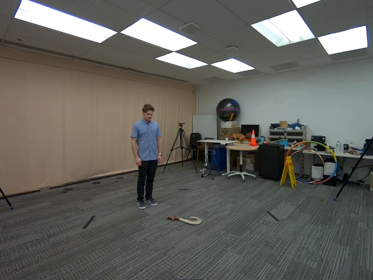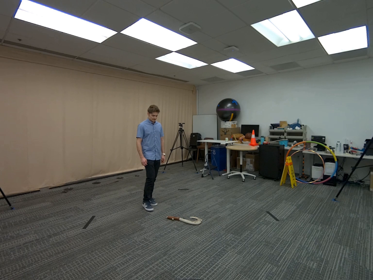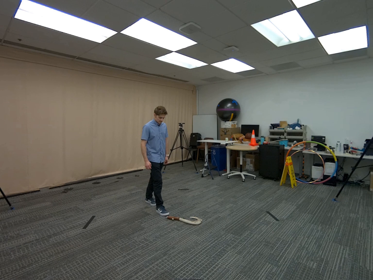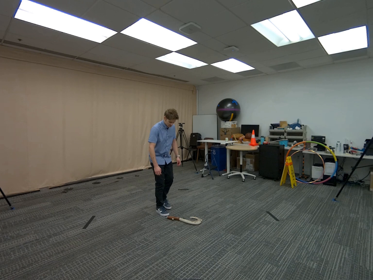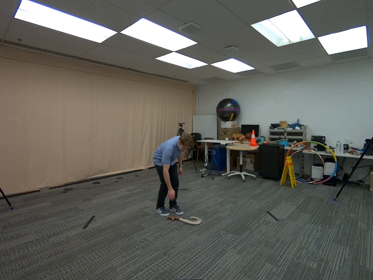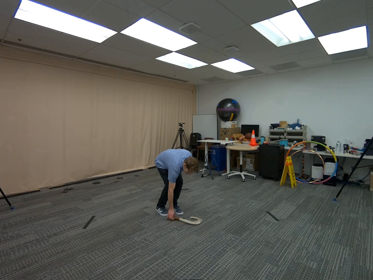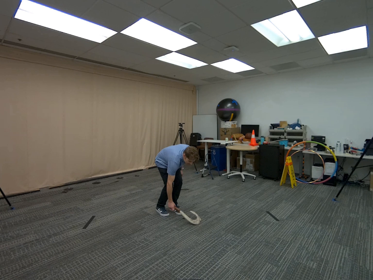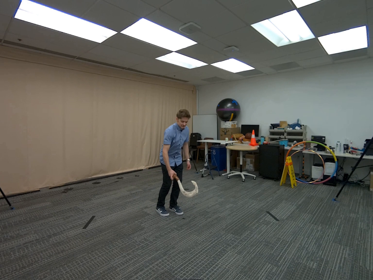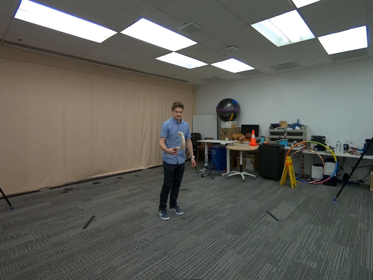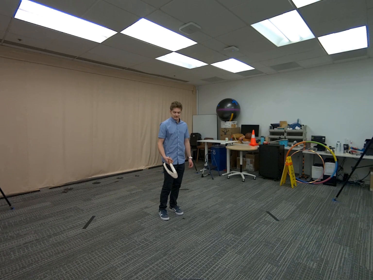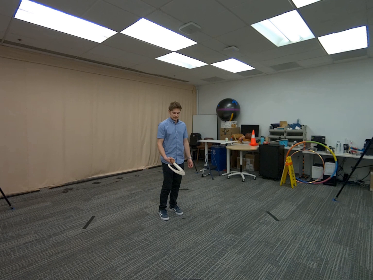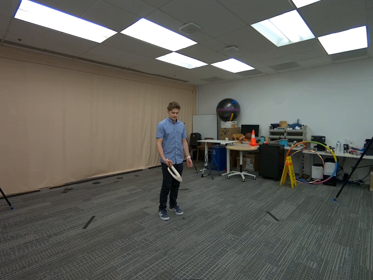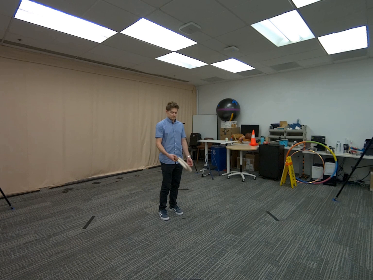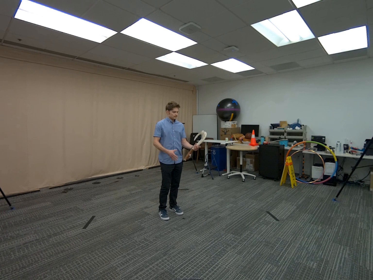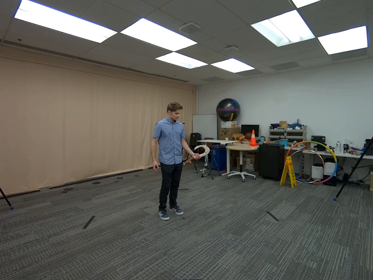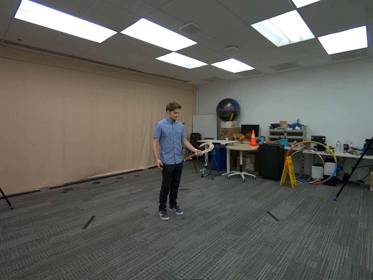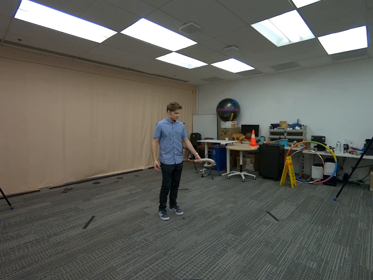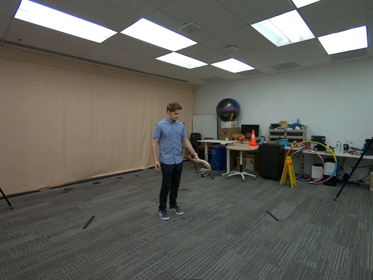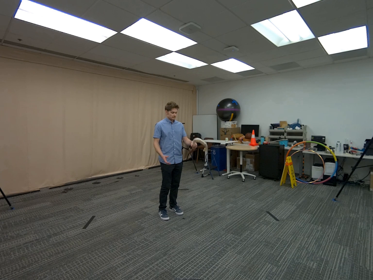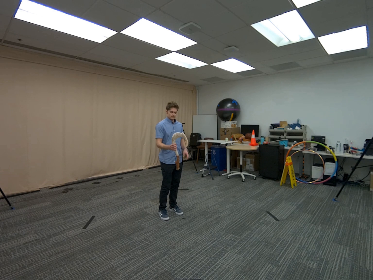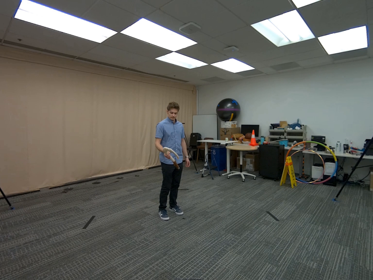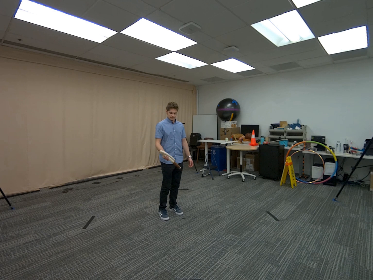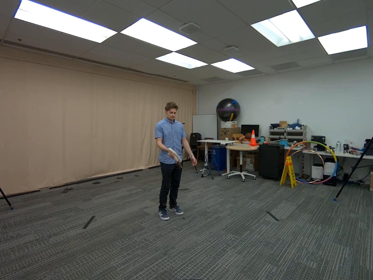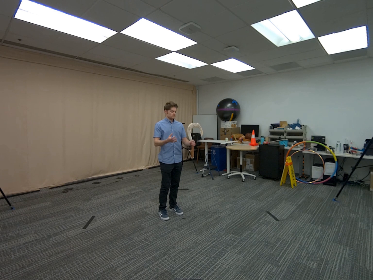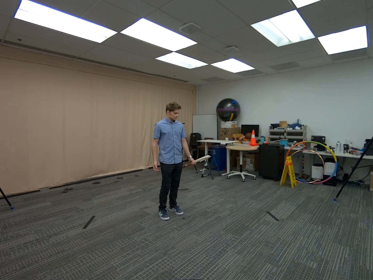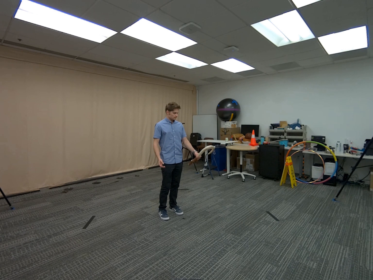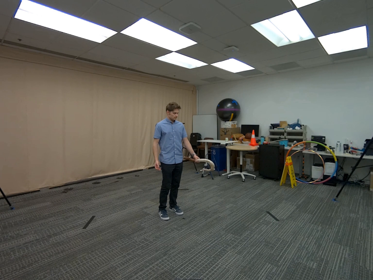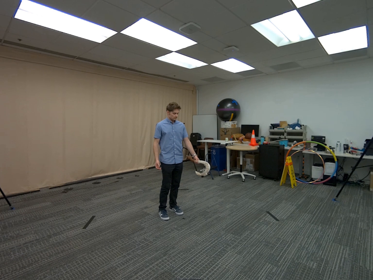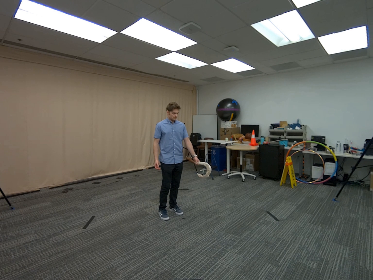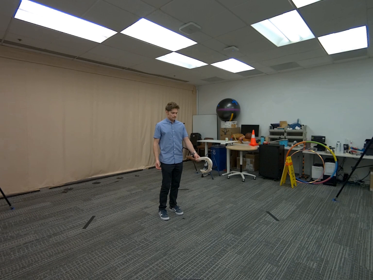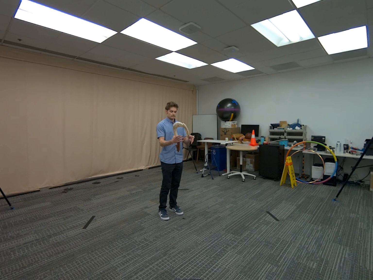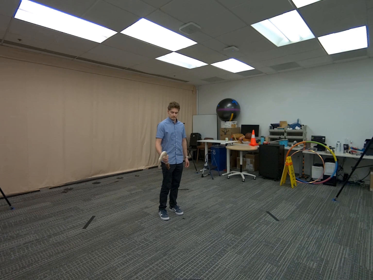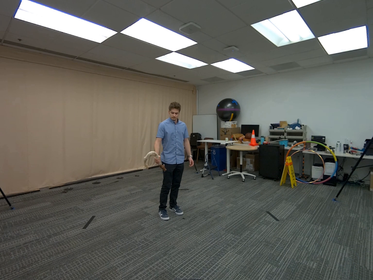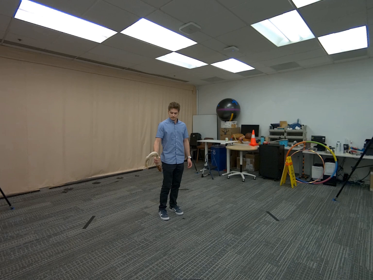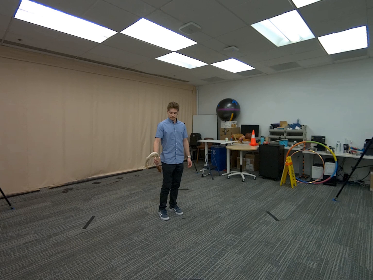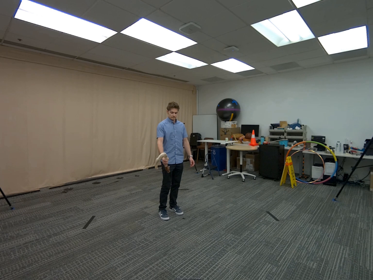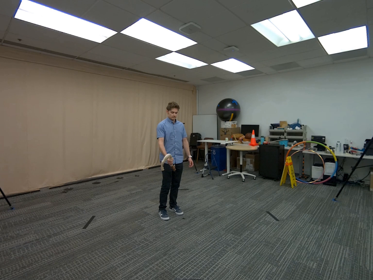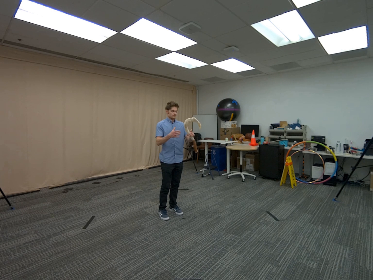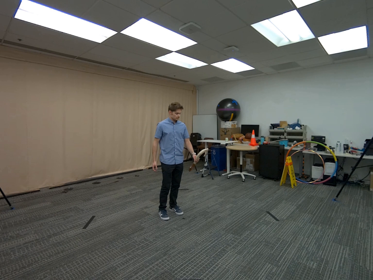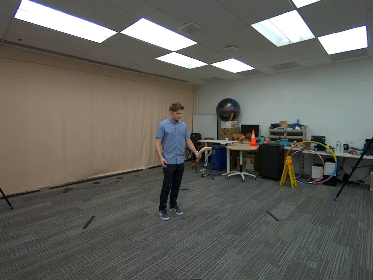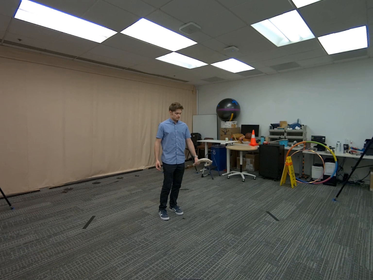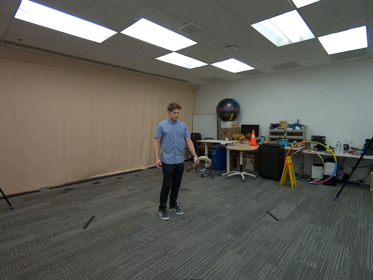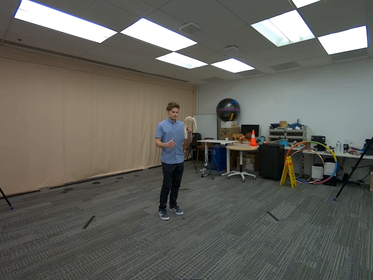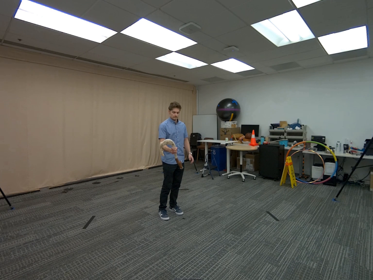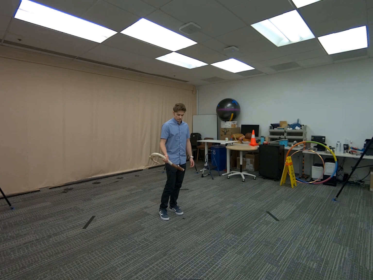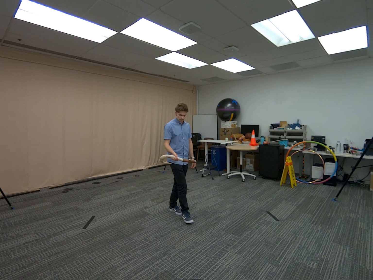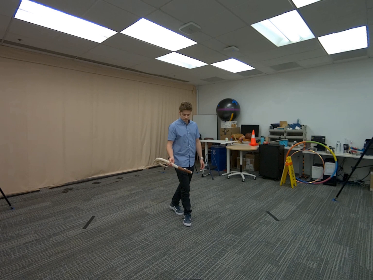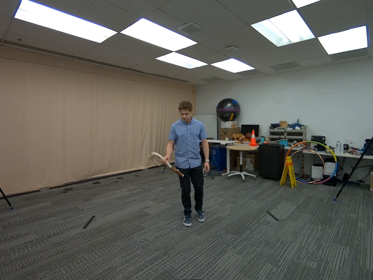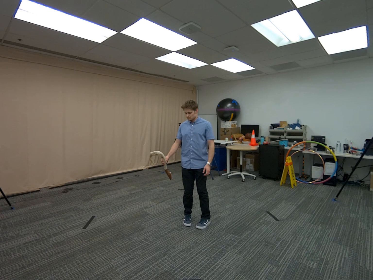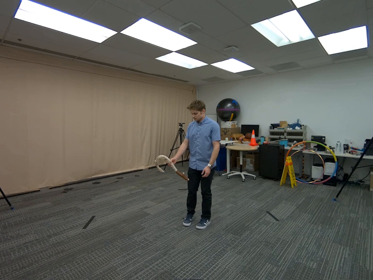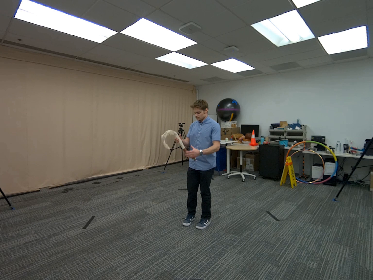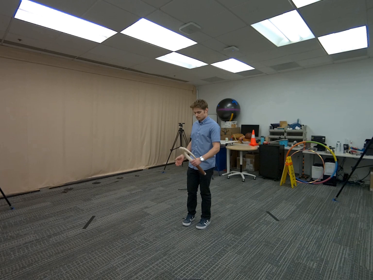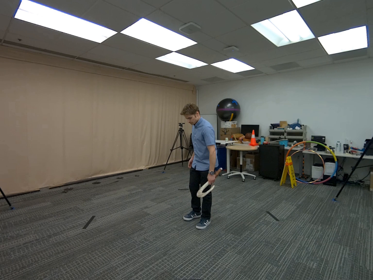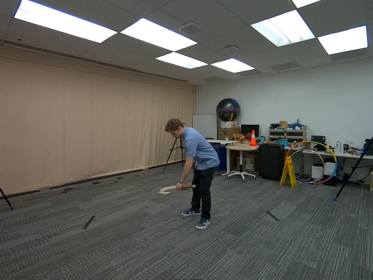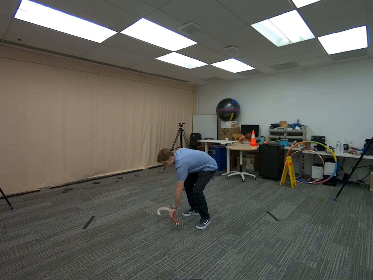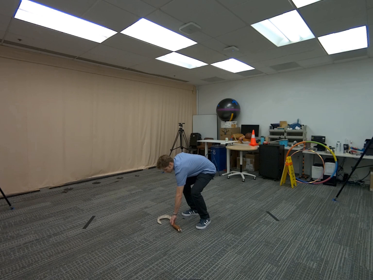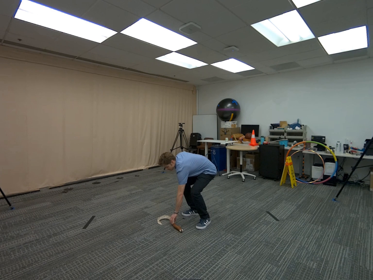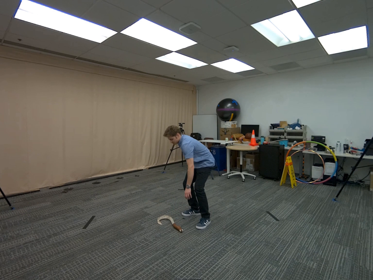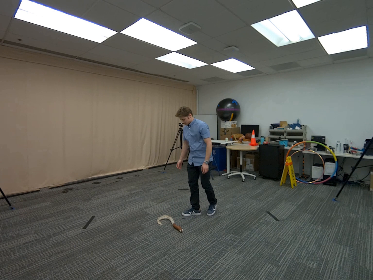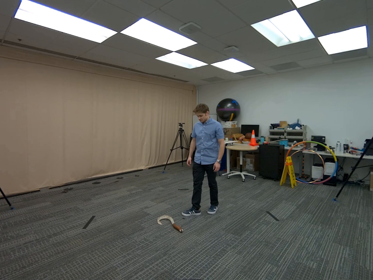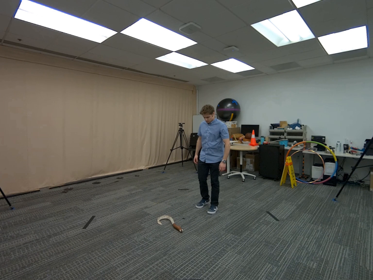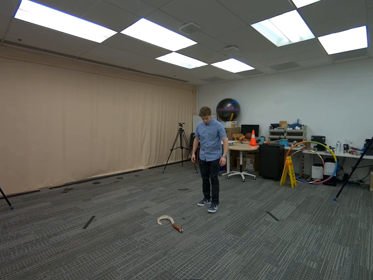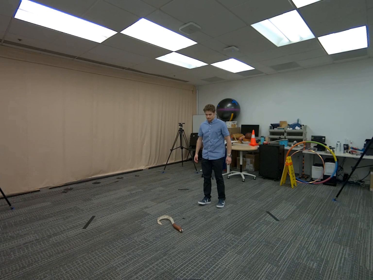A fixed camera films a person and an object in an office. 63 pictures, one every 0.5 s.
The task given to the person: Walk over to the Big Fish Hook on the ground and using your left hand pik up the Big Fish Hook and toss it over to your right hand. Toss the Big Fish Hook back and forth and then place on the ground when complete.
